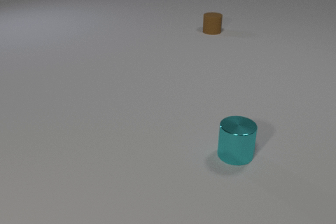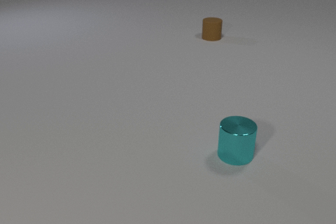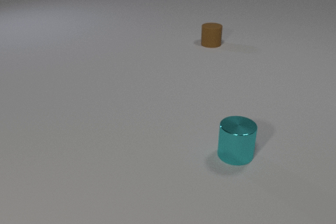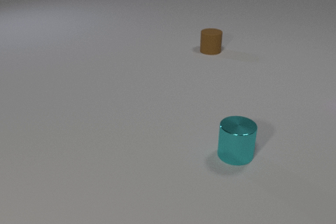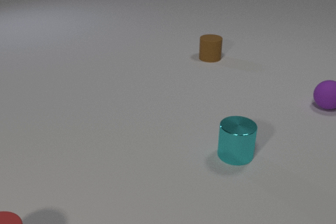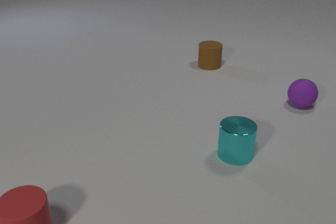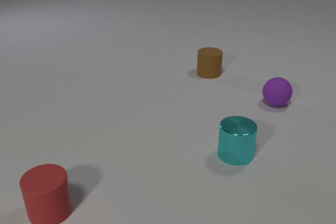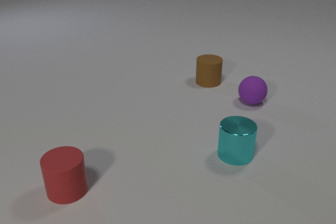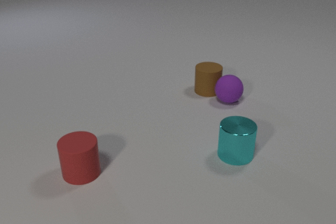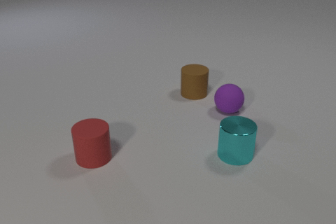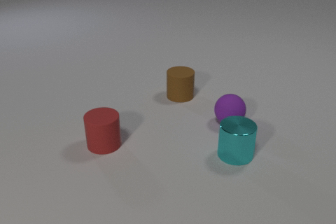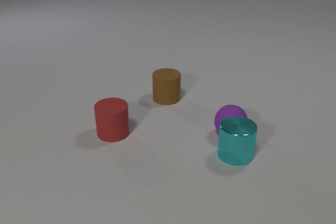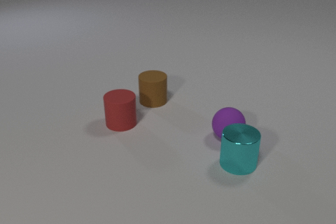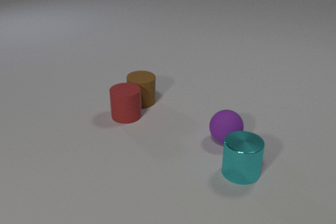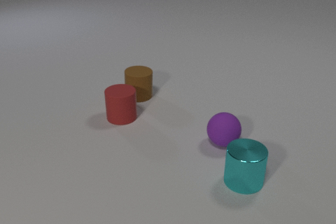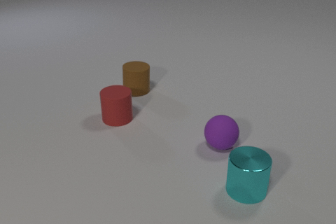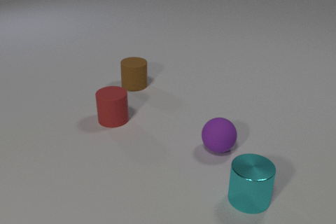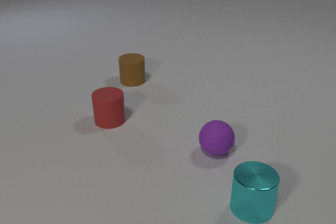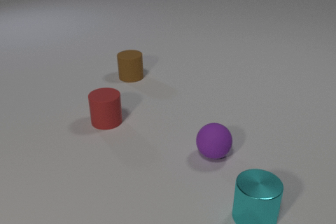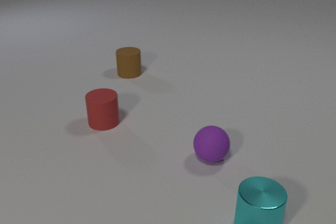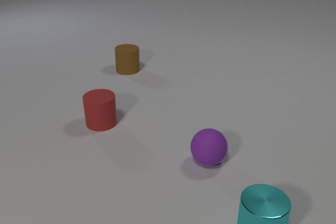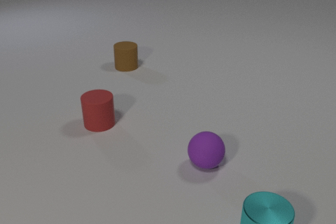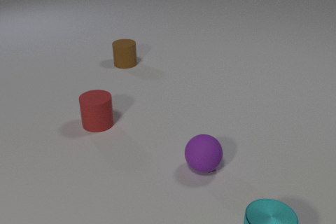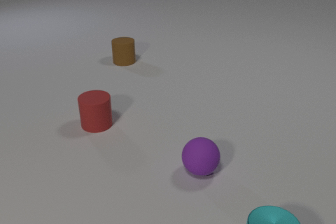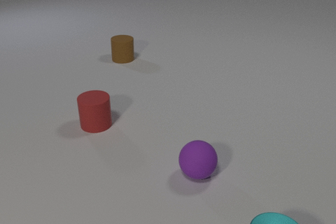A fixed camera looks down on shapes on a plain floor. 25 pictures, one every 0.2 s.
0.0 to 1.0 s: The purple rubber sphere comes in at the right edge, rolls to the left. The brown rubber cylinder slides toward the camera. The red rubber cylinder comes in at the bottom edge, slides away from the camera and to the right.
1.0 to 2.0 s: The purple rubber sphere rolls to the left and toward the camera. The brown rubber cylinder slides toward the camera. The red rubber cylinder slides away from the camera and to the right. The purple rubber sphere and the brown rubber cylinder collide.
2.0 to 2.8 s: The purple rubber sphere rolls toward the camera. The brown rubber cylinder slides to the left. The cyan metal cylinder slides toward the camera. The red rubber cylinder slides away from the camera. The purple rubber sphere and the cyan metal cylinder collide. The brown rubber cylinder and the red rubber cylinder collide.
2.8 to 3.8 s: The purple rubber sphere rolls toward the camera and to the left. The brown rubber cylinder slides away from the camera. The cyan metal cylinder slides toward the camera. The red rubber cylinder slides to the left and toward the camera.
3.8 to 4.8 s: The purple rubber sphere rolls toward the camera and to the left. The brown rubber cylinder slides away from the camera. The cyan metal cylinder slides toward the camera. The red rubber cylinder slides to the left.
Are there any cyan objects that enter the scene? no.
What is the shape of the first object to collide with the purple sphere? cylinder.
How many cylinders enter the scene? 1.
